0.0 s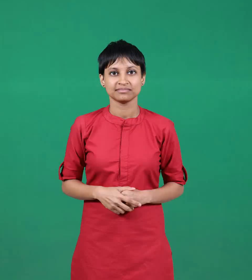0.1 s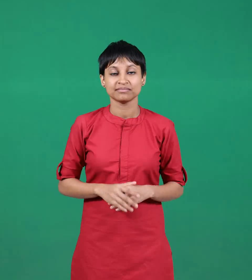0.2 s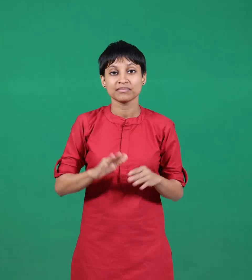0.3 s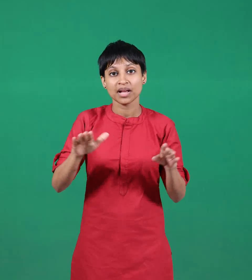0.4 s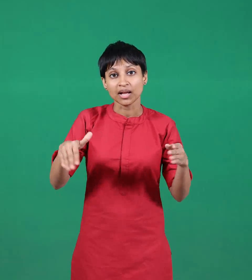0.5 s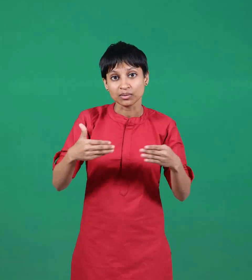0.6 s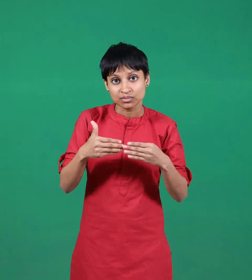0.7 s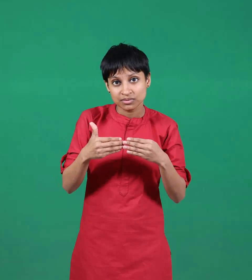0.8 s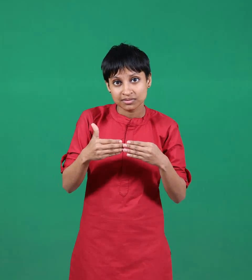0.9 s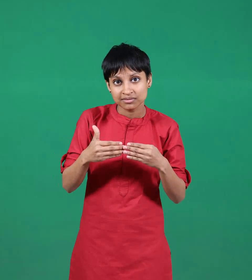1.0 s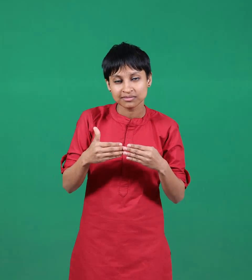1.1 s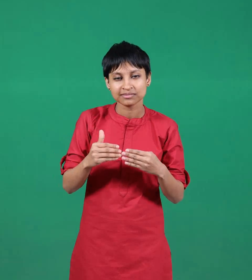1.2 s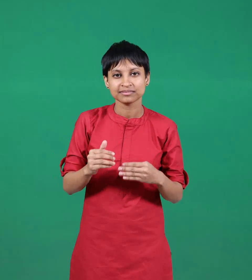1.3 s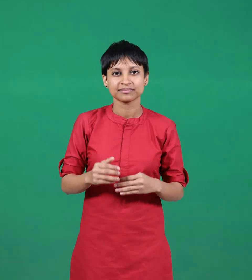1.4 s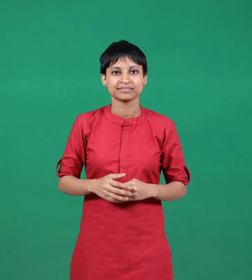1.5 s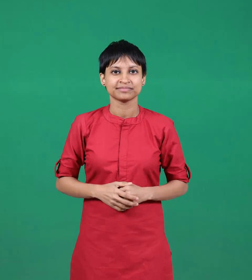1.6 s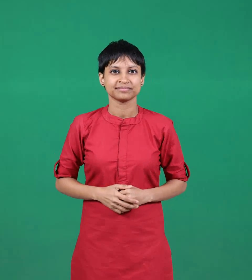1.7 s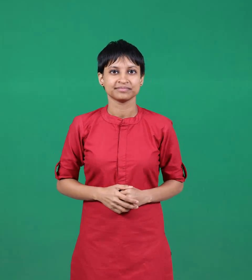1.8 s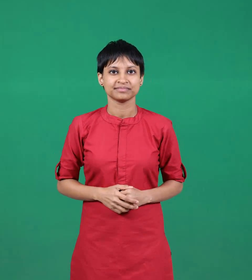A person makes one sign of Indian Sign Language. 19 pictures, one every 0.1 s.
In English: introduce
